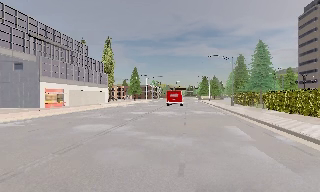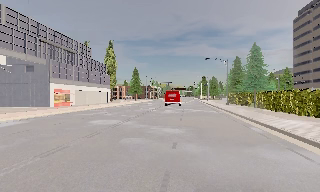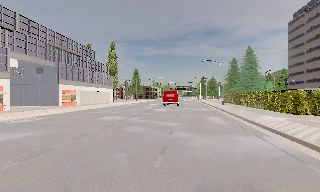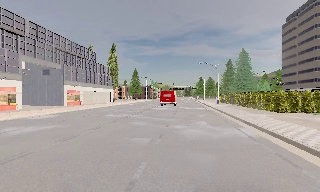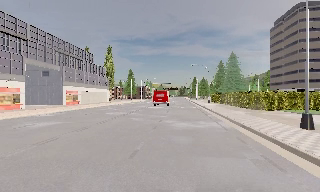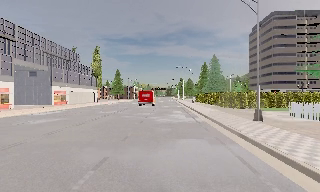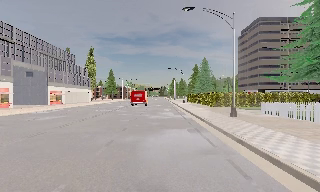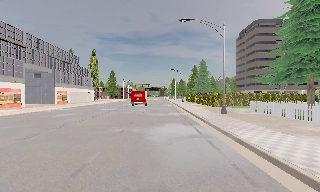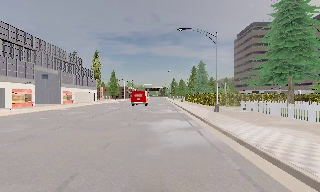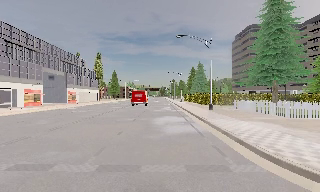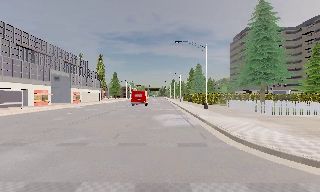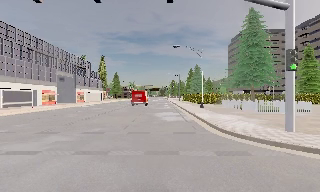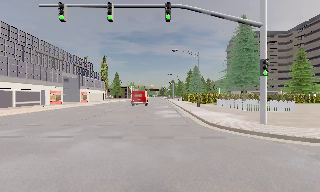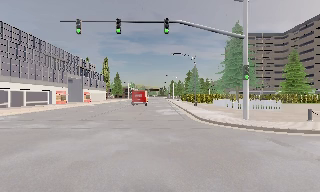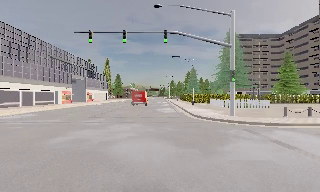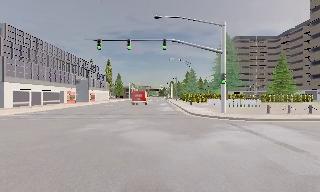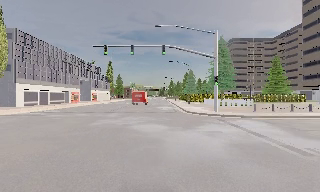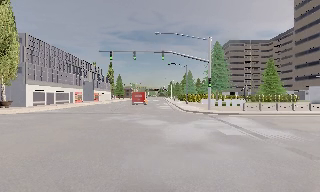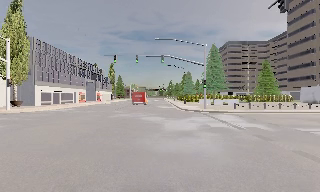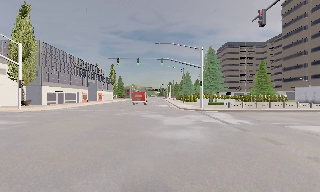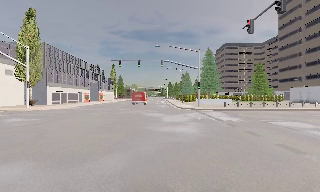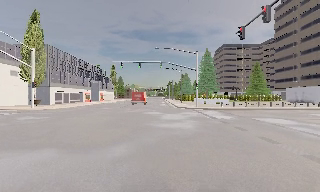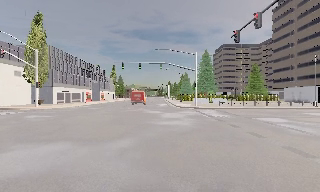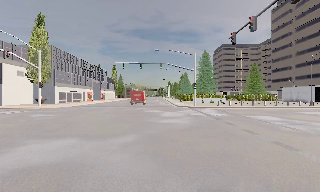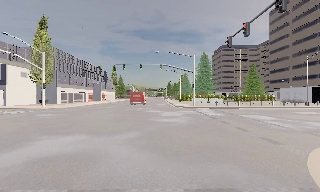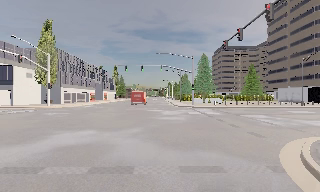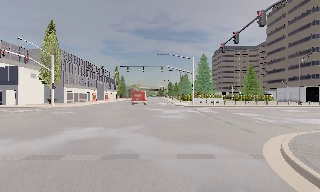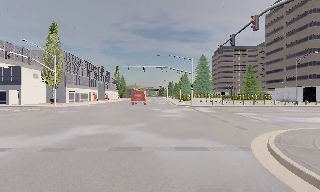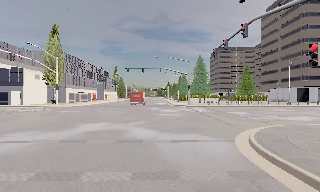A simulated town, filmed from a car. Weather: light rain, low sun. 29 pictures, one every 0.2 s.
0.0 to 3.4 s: The camera travels backward, about 30 m, so what stands in front gets smaller.
3.4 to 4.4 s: The camera travels backward, about 6 m, so what stands in front gets smaller. It loses speed.
4.4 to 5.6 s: The camera travels backward, about 4.5 m, so what stands in front gets smaller.
The film runs backward here.
